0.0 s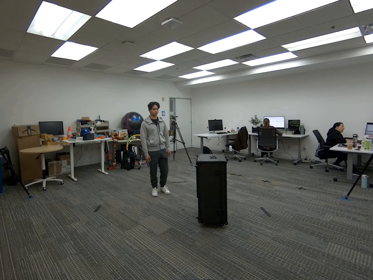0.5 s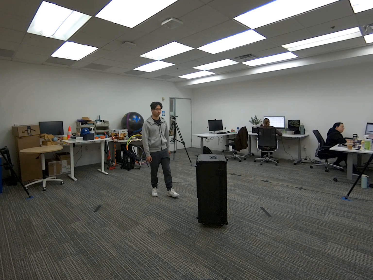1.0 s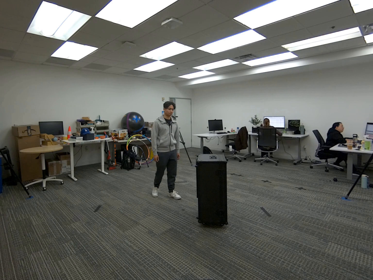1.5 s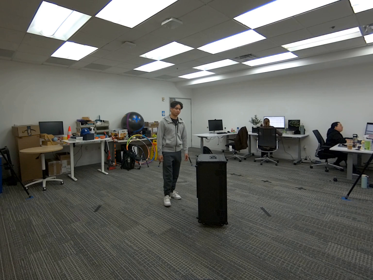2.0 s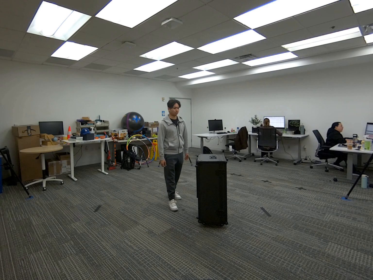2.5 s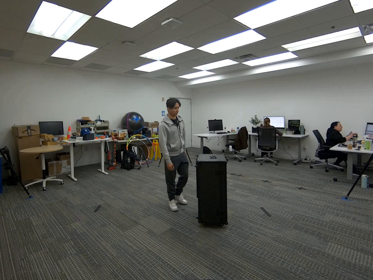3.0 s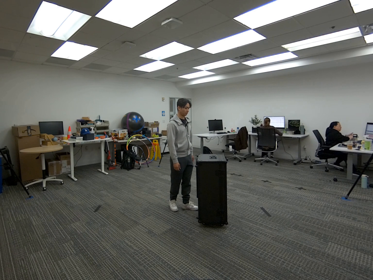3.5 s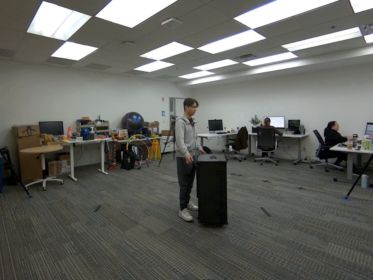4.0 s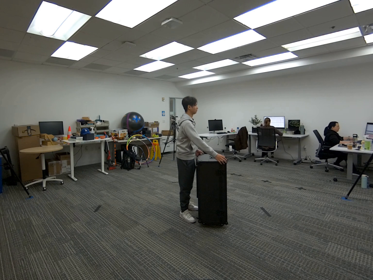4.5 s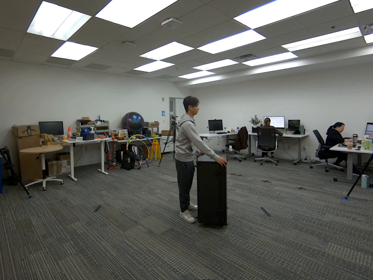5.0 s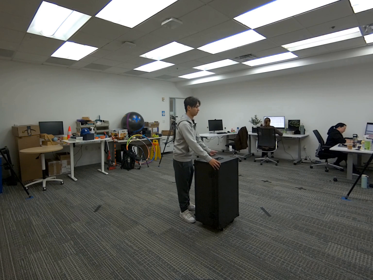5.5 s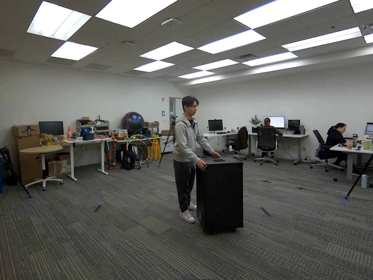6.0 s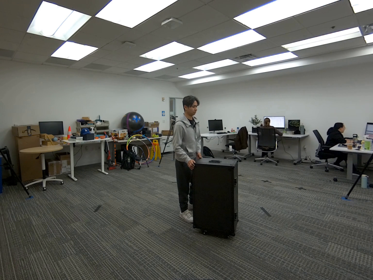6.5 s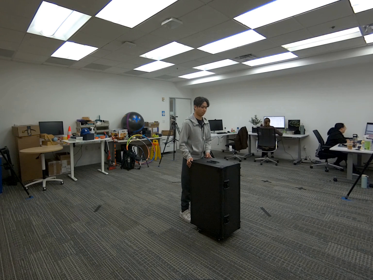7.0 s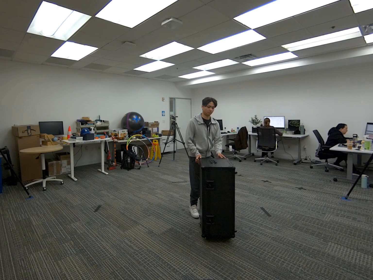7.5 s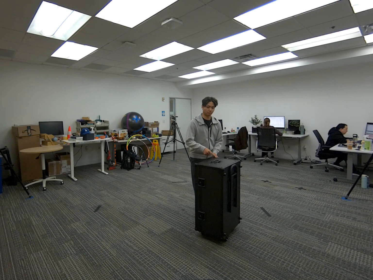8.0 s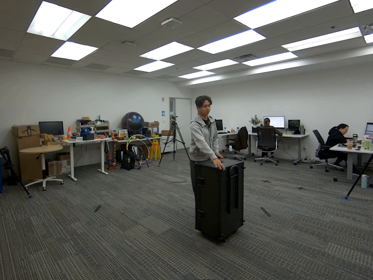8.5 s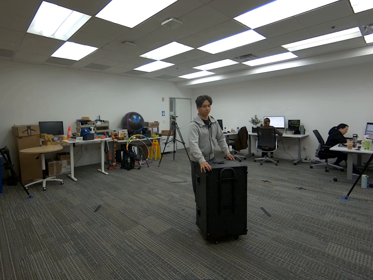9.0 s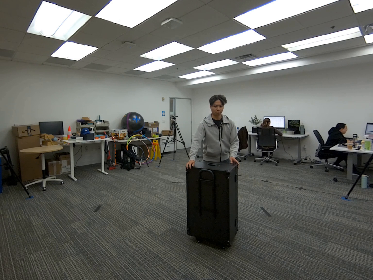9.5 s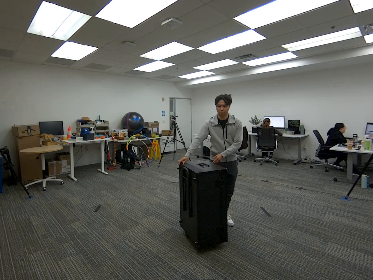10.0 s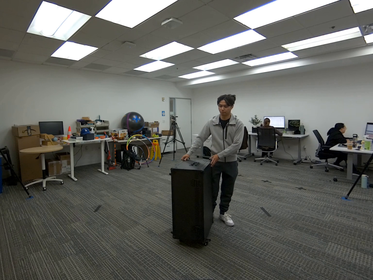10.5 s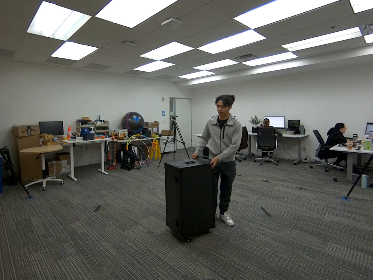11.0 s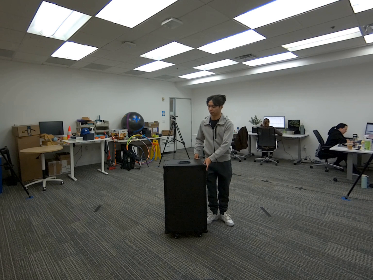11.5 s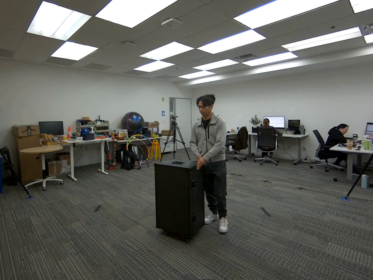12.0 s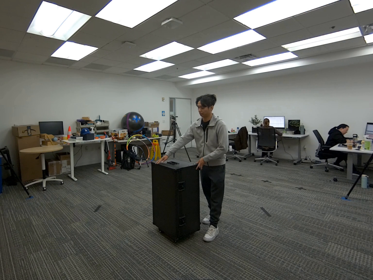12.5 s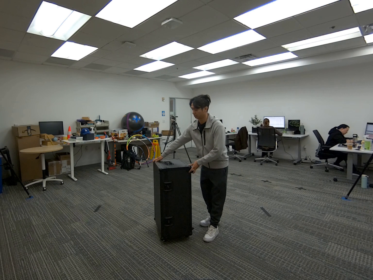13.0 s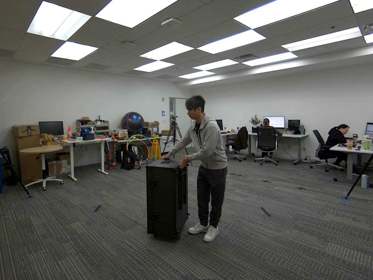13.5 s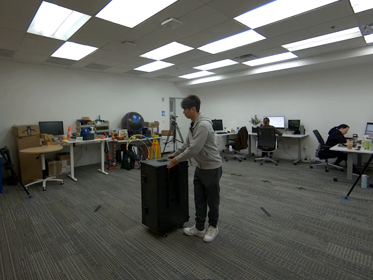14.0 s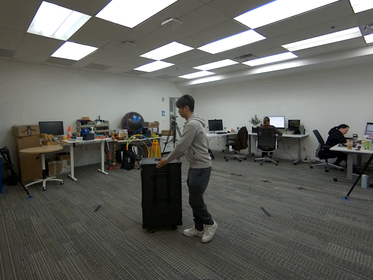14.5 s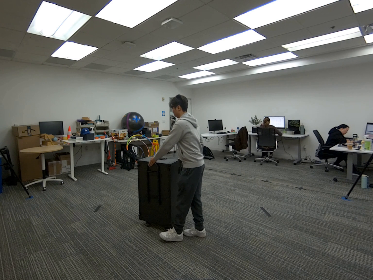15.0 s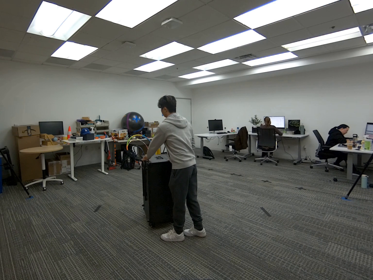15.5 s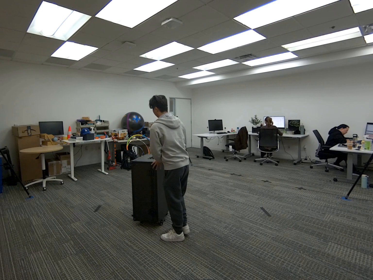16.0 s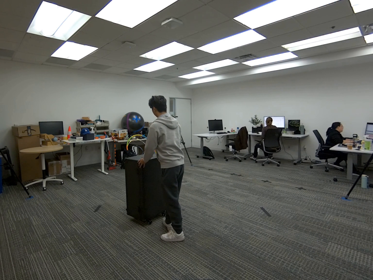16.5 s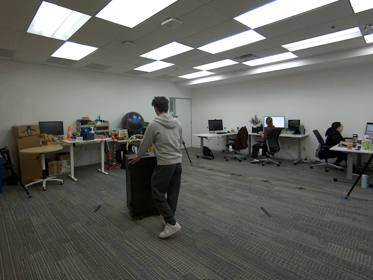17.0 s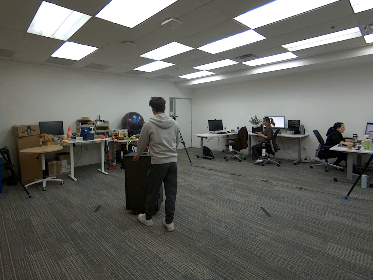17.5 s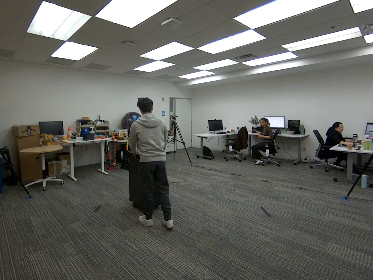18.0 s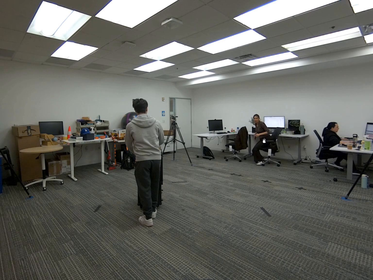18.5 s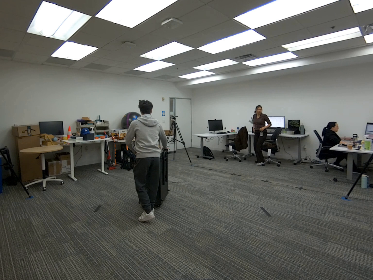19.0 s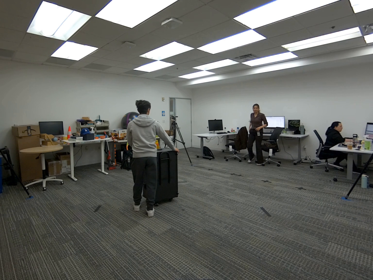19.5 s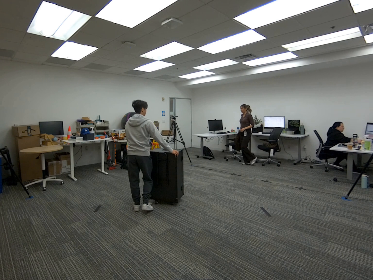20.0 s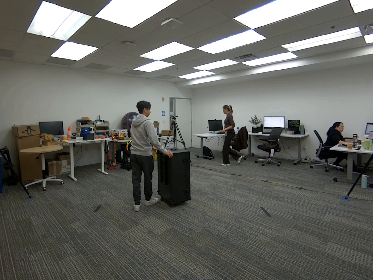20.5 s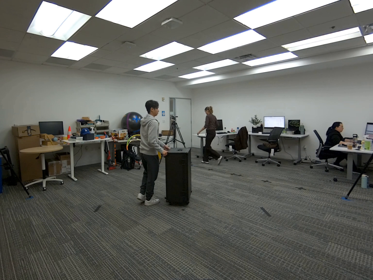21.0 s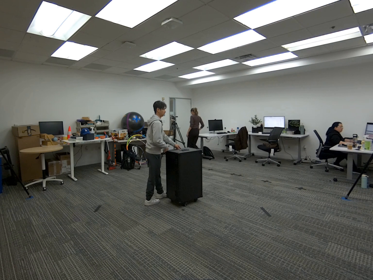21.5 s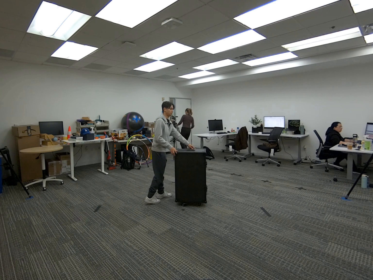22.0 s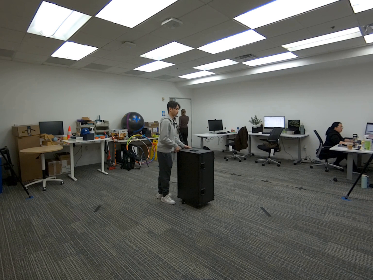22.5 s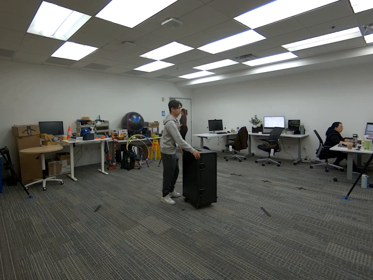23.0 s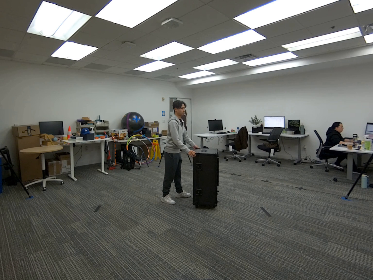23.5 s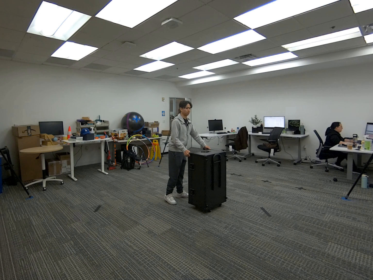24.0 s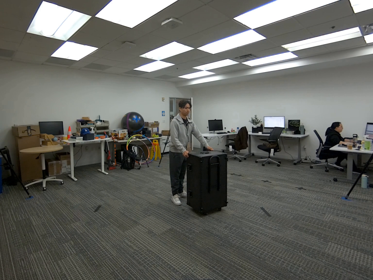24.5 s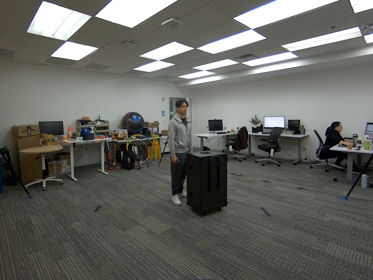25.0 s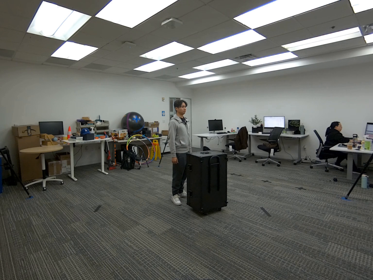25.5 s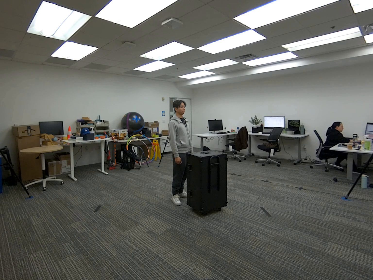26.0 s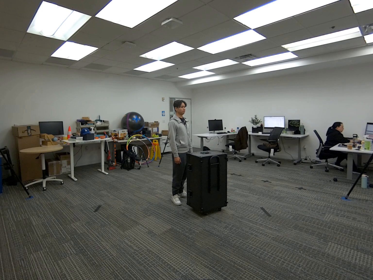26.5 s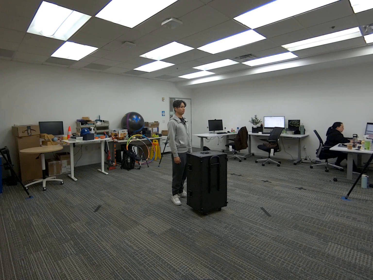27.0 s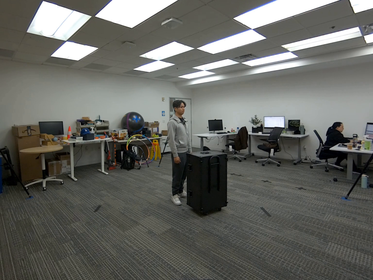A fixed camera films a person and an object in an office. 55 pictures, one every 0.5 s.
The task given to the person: Walk over to the G1 Box and rotate the box around the bounding area.
